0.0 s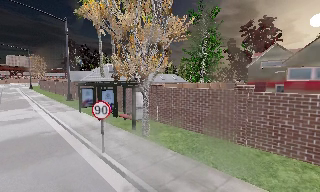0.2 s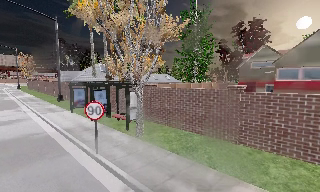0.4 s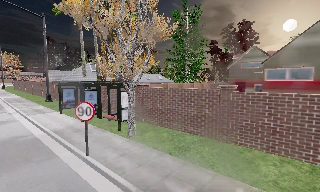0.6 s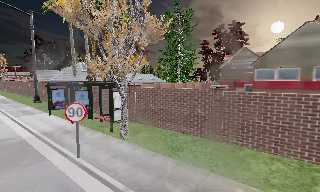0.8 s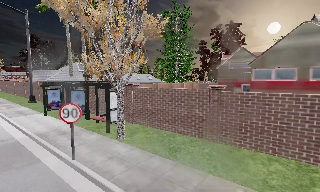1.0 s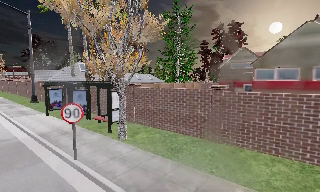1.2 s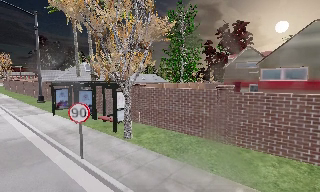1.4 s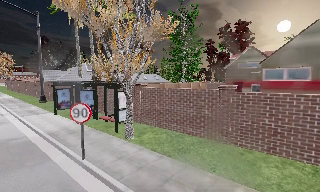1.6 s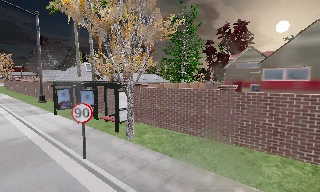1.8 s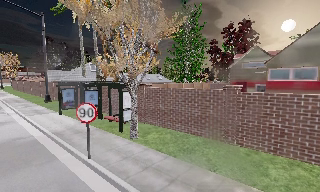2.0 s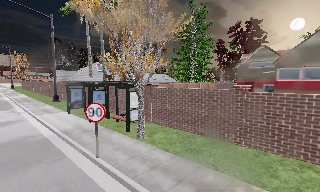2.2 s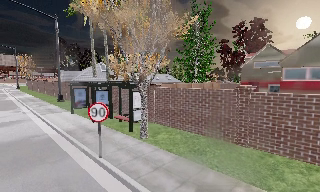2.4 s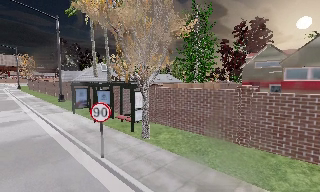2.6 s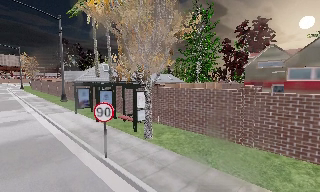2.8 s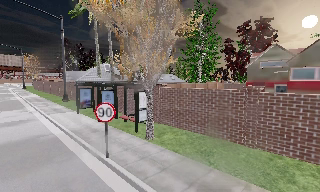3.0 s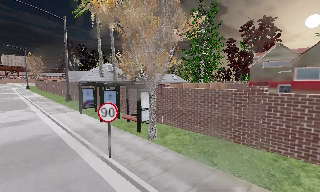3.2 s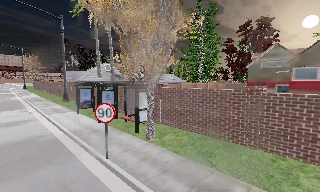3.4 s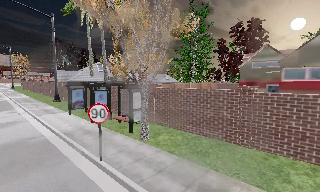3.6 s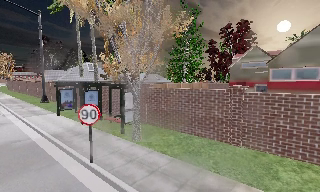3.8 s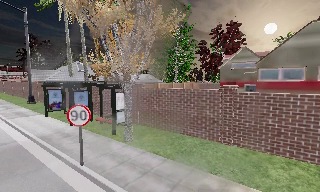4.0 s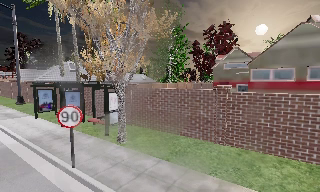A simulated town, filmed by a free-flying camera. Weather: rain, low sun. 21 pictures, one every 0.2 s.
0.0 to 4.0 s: The scene slides to the left, as the camera pans about 10 degrees to its right. It travels forward and to its left, about 1 m, so what stands in front looms larger.
The film runs forward here.
